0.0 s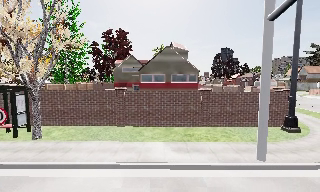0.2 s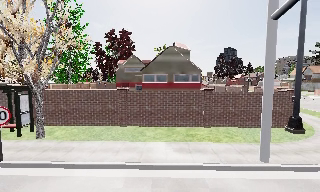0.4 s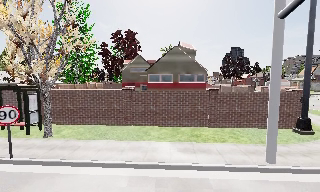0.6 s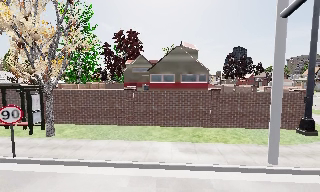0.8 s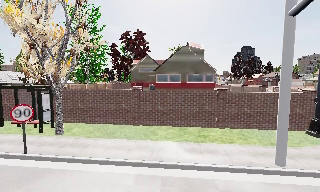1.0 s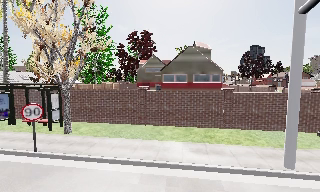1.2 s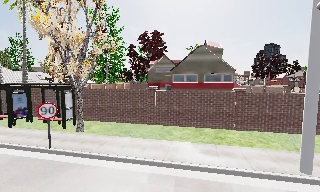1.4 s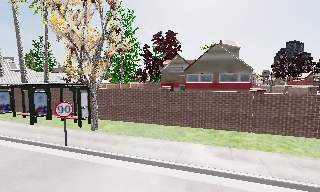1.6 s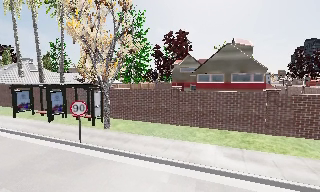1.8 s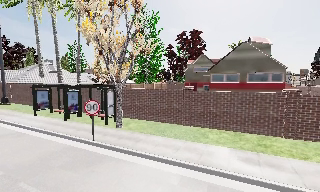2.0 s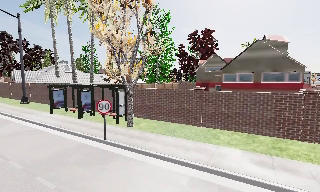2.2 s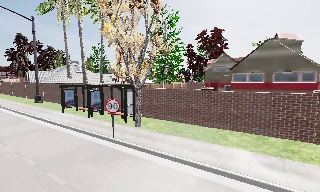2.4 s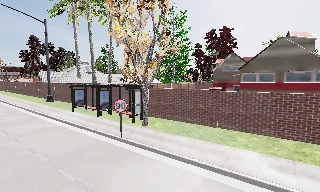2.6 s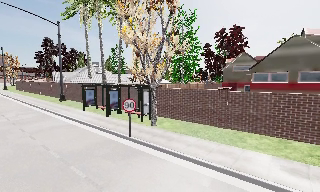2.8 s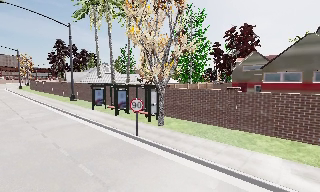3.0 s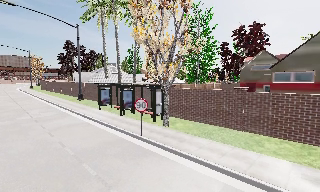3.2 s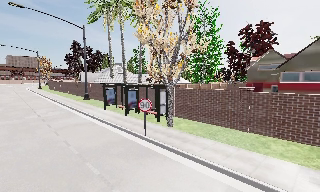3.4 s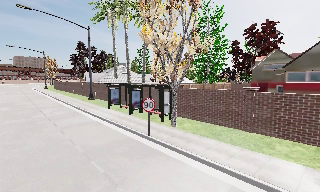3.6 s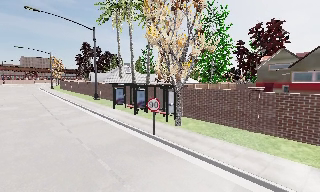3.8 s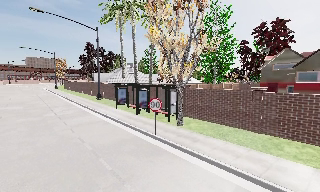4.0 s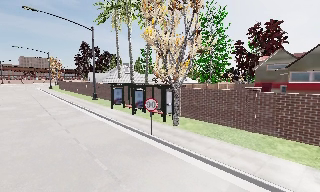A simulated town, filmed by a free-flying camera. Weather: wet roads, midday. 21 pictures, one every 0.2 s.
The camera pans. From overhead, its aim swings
counterclockwise.
The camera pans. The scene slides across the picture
to the right.
0.0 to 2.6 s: The camera pans to its left, which is counterclockwise from overhead, by about 40 degrees. It travels to its right, about 0.5 m.
2.6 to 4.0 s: The camera shifts only a little, or ends up much as it began.
The film runs backward here.
